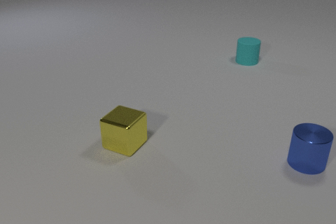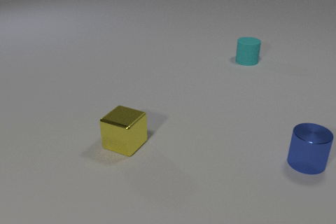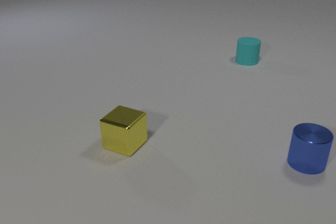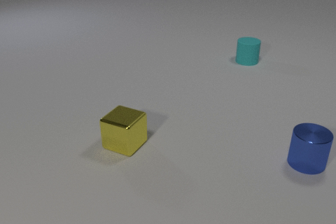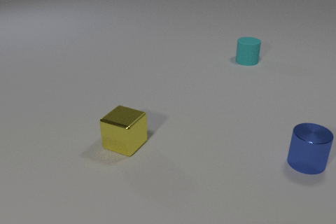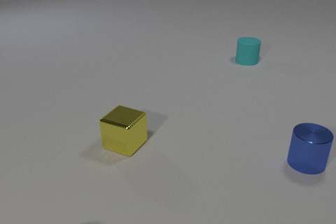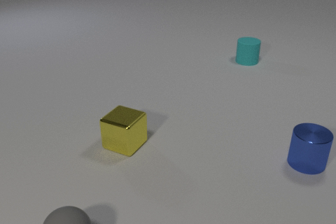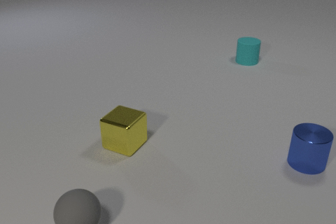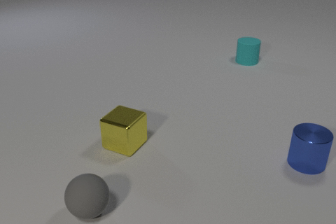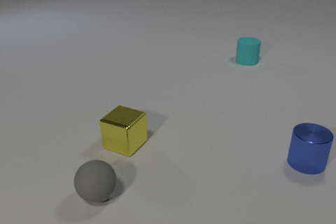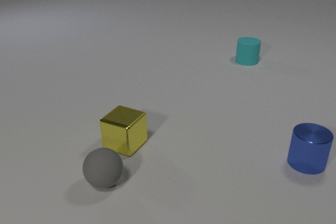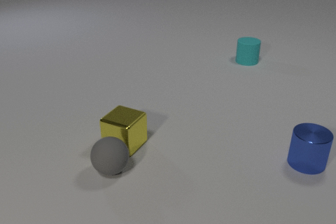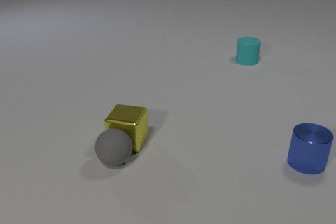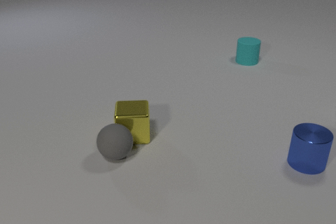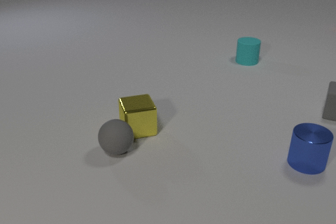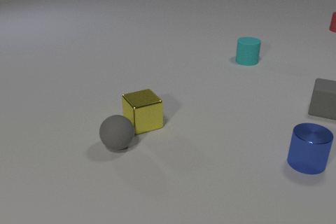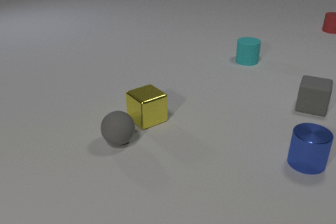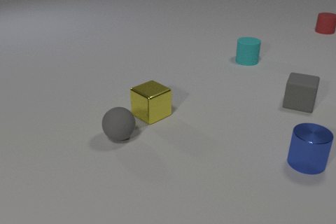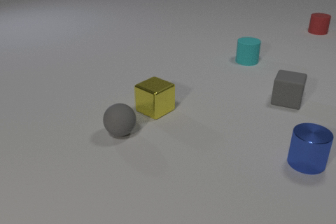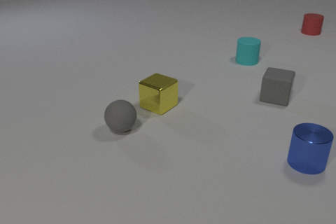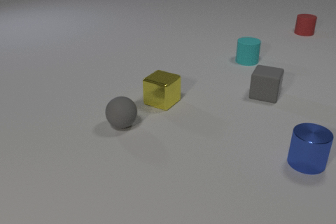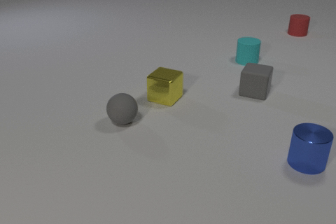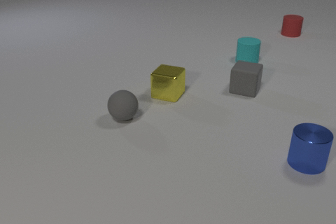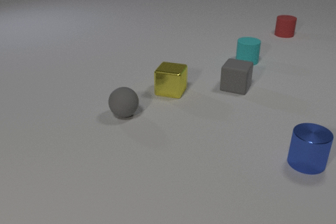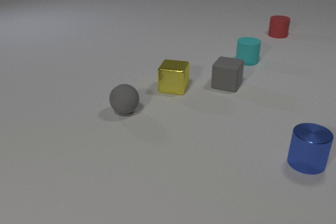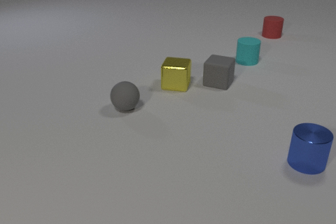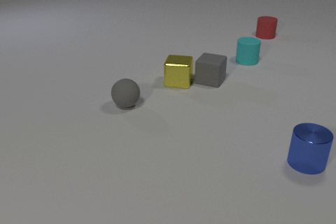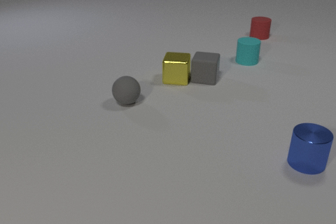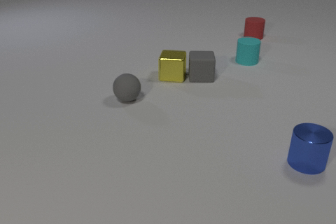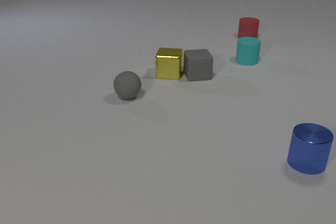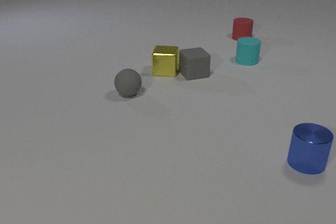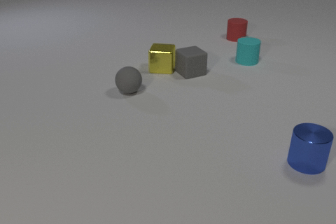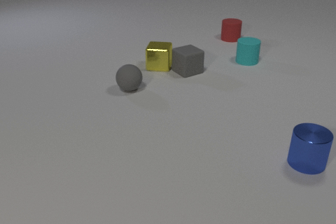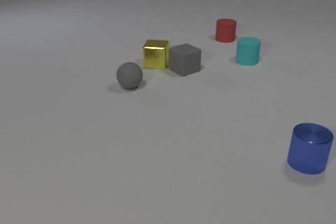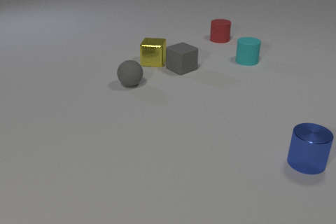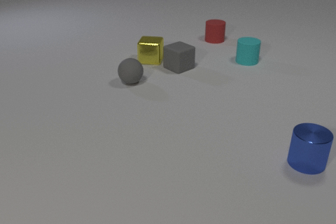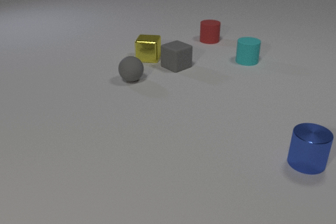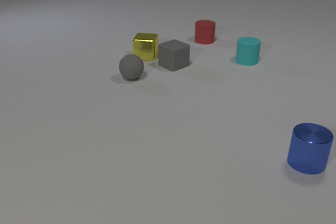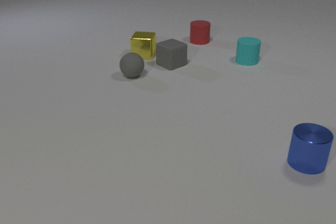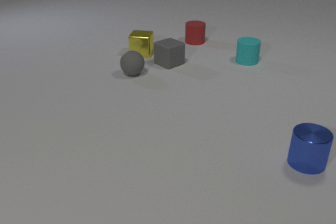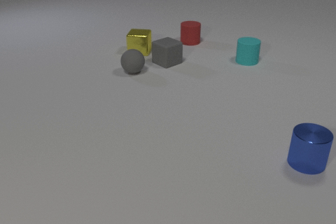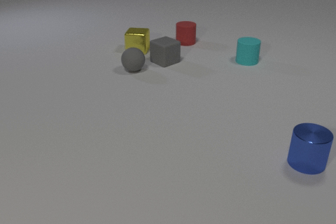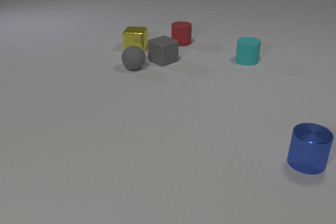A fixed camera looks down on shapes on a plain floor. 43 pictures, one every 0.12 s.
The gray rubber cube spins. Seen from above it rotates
counterclockwise.
The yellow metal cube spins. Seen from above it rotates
counterclockwise.
0.00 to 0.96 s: The gray rubber sphere comes in at the bottom edge, rolls away from the camera and to the right.
0.96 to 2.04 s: The gray rubber sphere rolls away from the camera. The yellow metal cube slides away from the camera and to the right, spins counterclockwise seen from above by about 75 degrees, its near face sliding to the right. The gray rubber cube comes in at the right edge, slides to the left. The red rubber cylinder comes in at the right edge, slides to the left and toward the camera. The gray rubber sphere and the yellow metal cube collide.
2.04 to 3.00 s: The gray rubber sphere rolls away from the camera. The yellow metal cube slides away from the camera, spins counterclockwise seen from above by about 30 degrees, its near face sliding to the right. The gray rubber cube slides to the left. The red rubber cylinder slides to the left and toward the camera.
3.00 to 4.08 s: The gray rubber sphere rolls away from the camera. The yellow metal cube slides away from the camera and to the left. The gray rubber cube slides to the left and away from the camera, spins so that its near face slides to the right, counterclockwise seen from above. The red rubber cylinder slides to the left and toward the camera. The yellow metal cube and the gray rubber cube collide.
4.08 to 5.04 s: The gray rubber sphere rolls away from the camera. The yellow metal cube slides away from the camera and to the left. The gray rubber cube slides away from the camera and to the left. The red rubber cylinder slides to the left.
How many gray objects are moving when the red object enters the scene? 2.
How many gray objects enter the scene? 2.
What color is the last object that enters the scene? red.
